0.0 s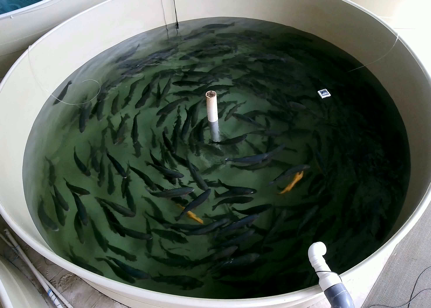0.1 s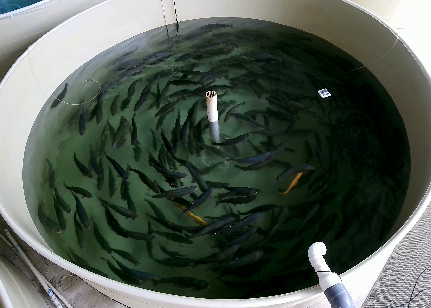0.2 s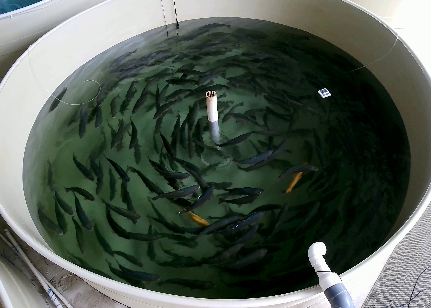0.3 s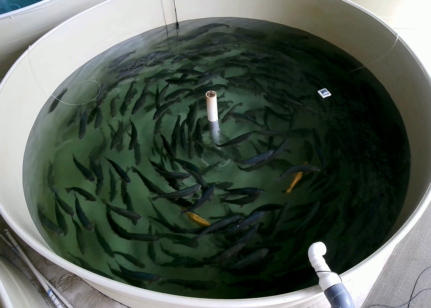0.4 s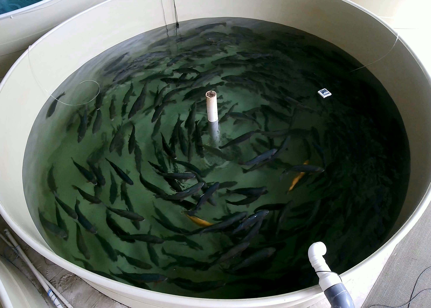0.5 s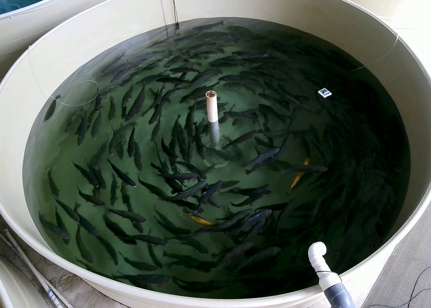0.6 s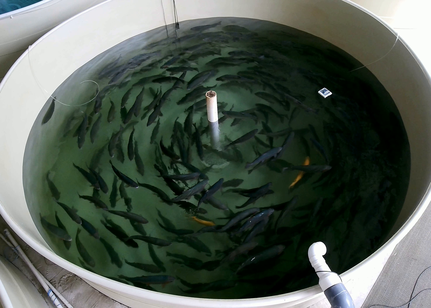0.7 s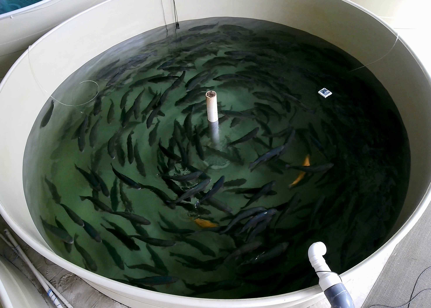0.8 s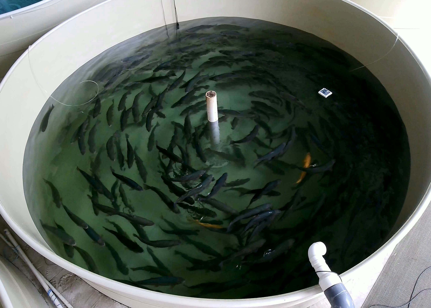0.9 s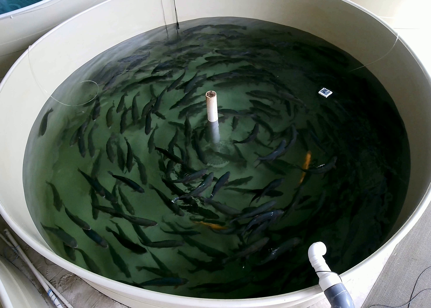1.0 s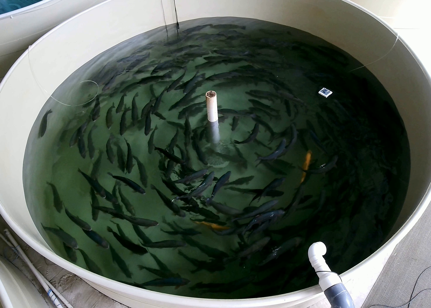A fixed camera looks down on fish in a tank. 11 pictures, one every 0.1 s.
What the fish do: Normal cruising.
